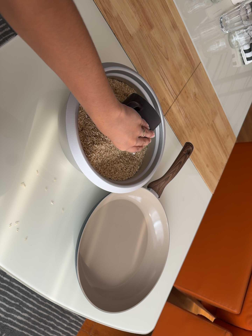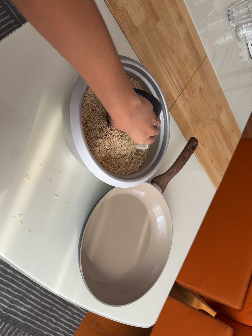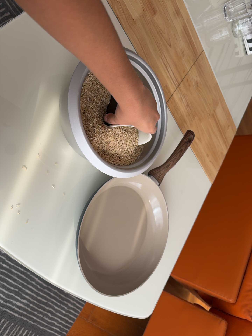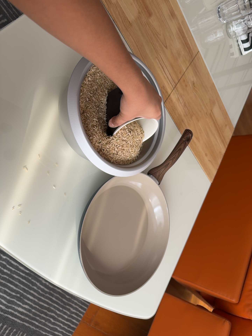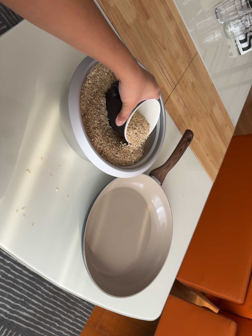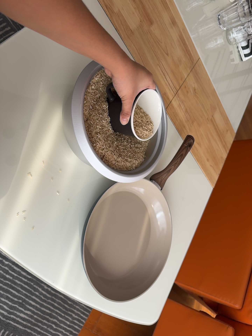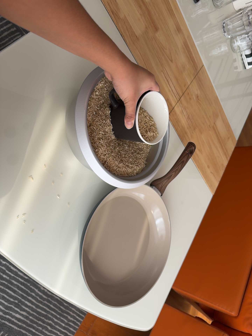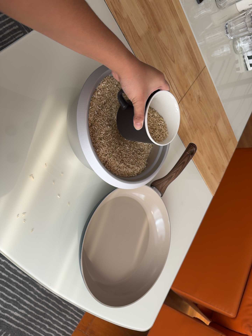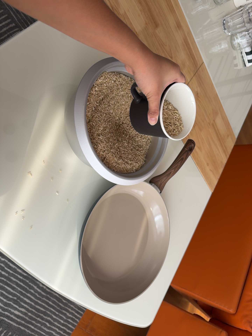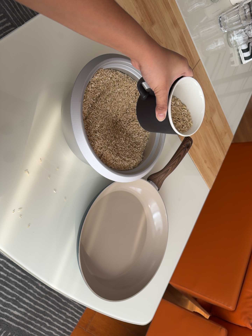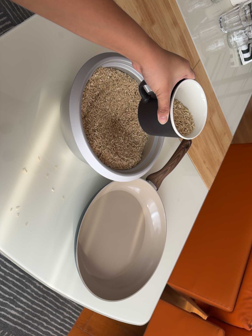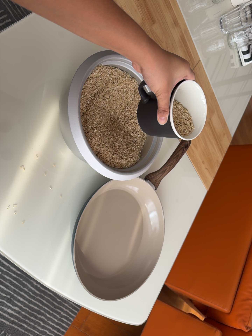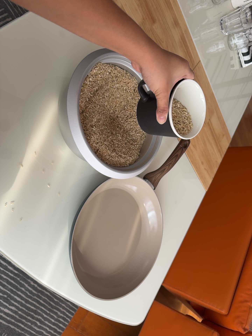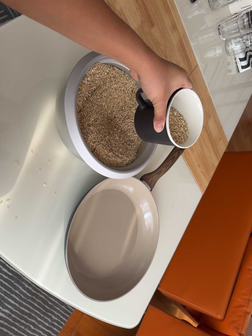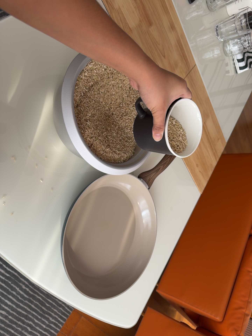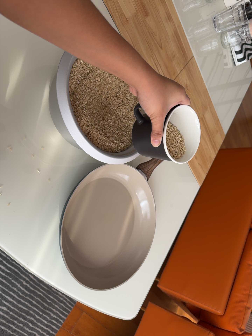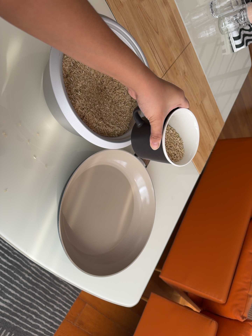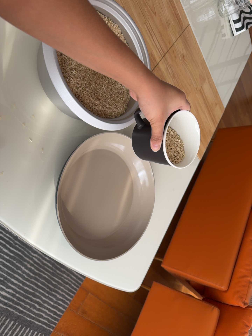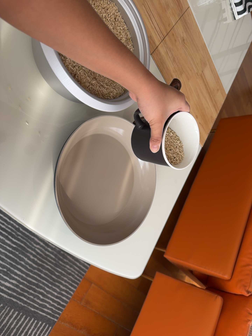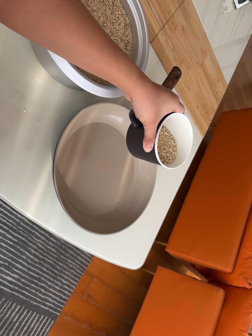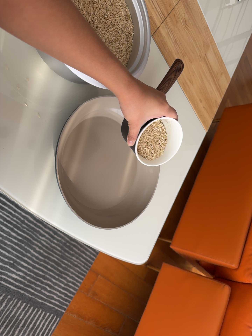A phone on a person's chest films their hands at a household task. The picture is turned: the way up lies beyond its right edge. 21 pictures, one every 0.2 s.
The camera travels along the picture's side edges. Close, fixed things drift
upward.
0.0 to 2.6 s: The camera shifts only a little, or ends up much as it began.
2.6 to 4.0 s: The camera travels toward the bottom of its view, about 14 cm, so close, fixed things drift upward.
The film runs forward here.
